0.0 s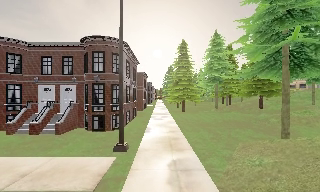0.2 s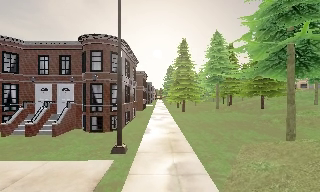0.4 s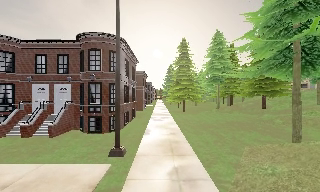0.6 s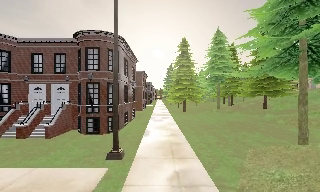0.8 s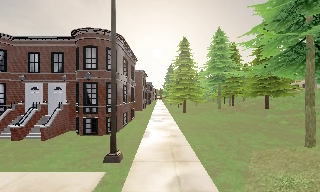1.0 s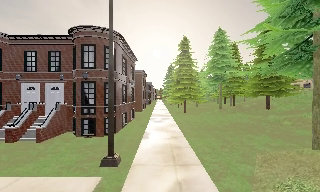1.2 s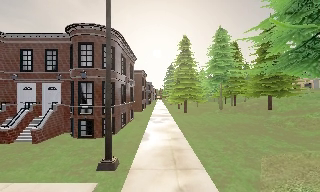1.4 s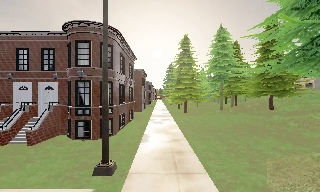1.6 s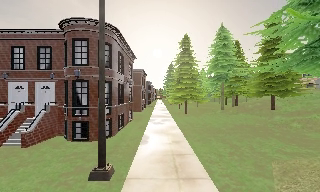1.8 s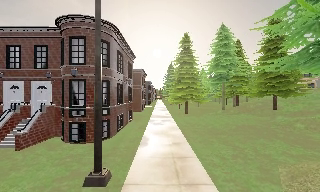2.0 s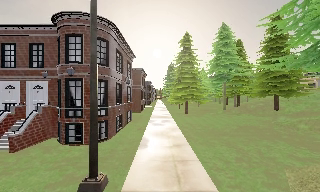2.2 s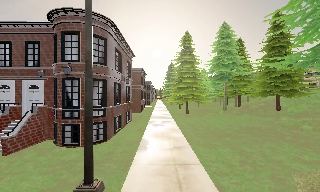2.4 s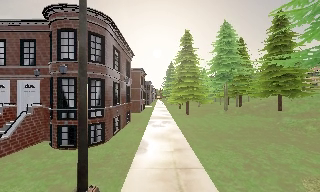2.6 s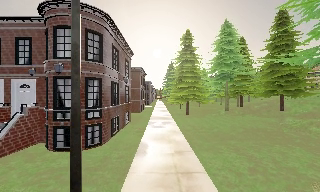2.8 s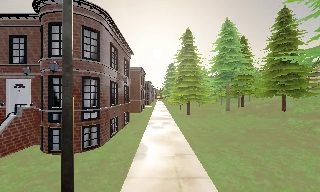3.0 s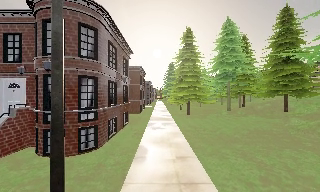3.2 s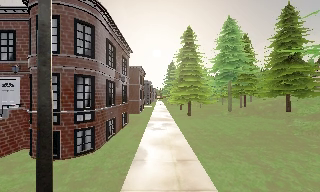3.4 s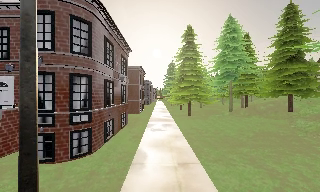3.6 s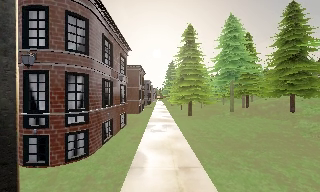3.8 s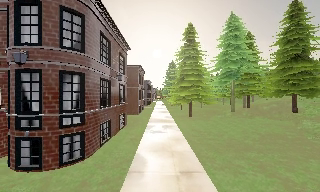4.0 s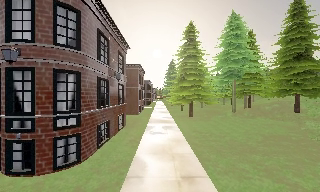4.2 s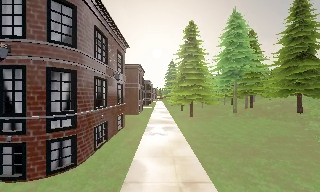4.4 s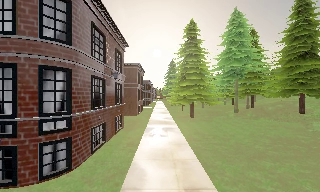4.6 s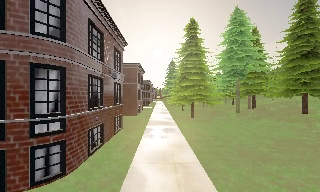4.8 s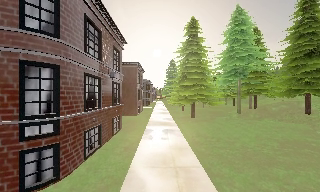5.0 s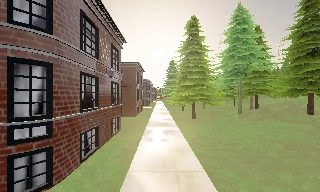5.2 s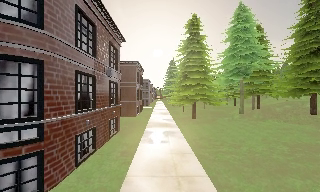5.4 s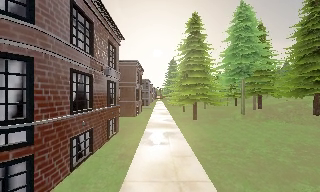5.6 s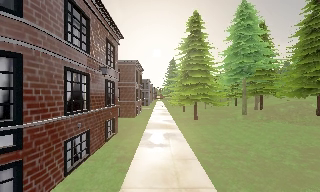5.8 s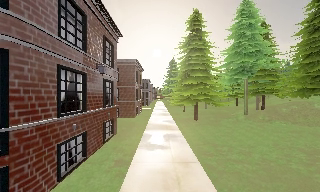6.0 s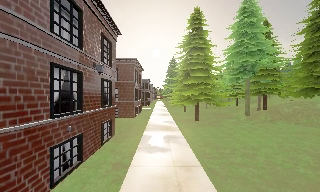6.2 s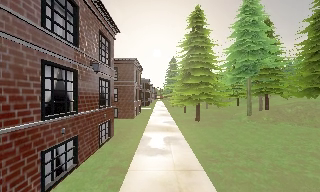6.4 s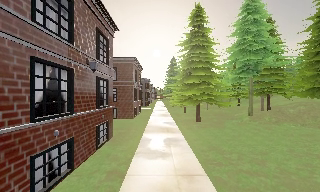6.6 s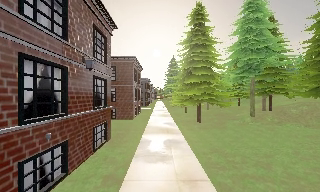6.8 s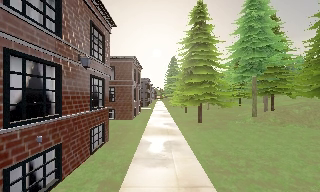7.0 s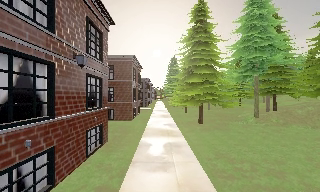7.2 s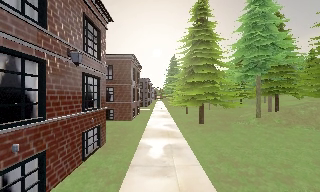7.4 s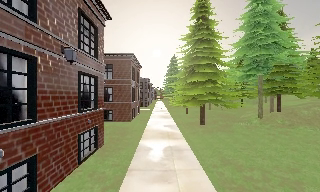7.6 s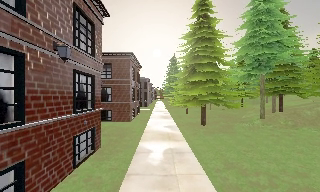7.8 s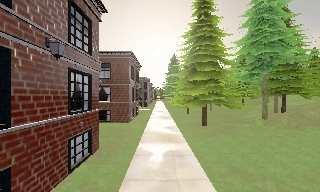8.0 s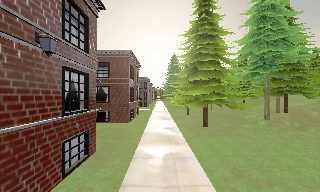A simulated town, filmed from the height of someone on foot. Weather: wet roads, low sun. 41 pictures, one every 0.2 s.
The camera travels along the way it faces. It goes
forward.
0.0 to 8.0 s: The camera travels forward, about 13 m, so what stands in front looms larger.
The film runs forward here.
